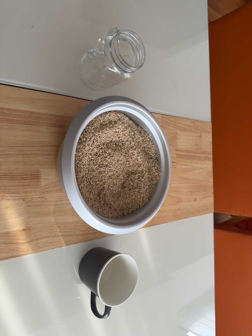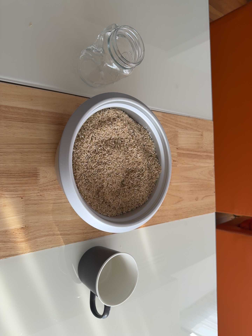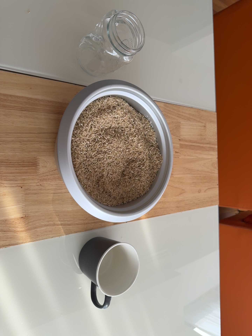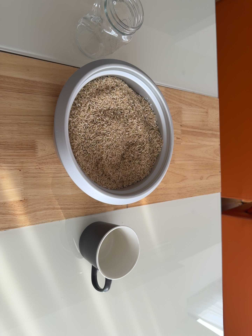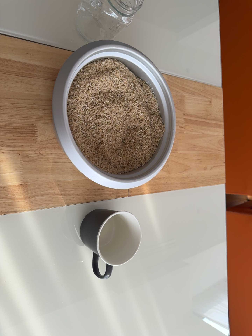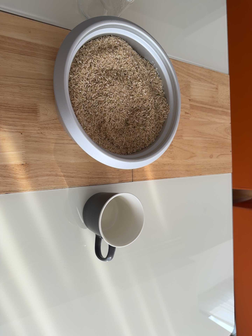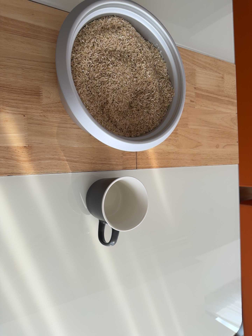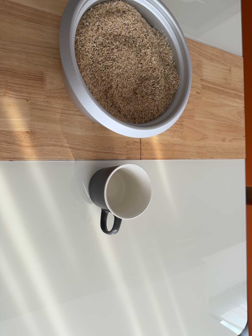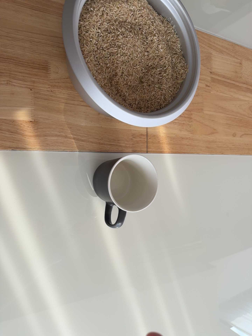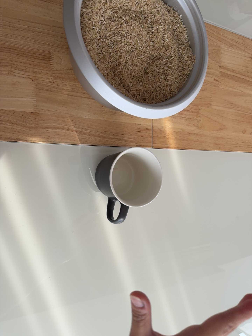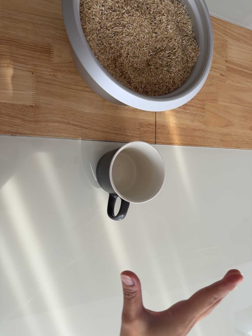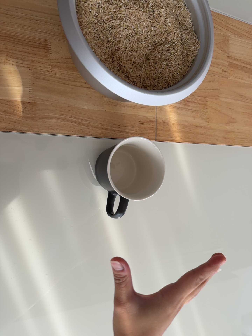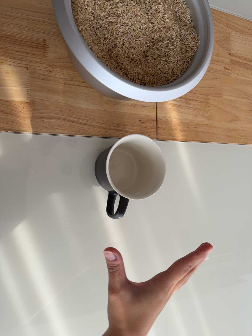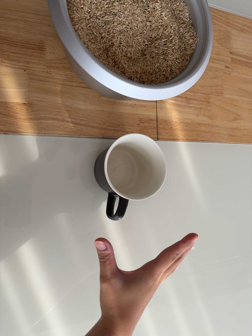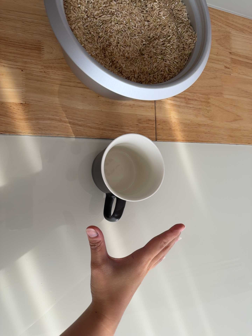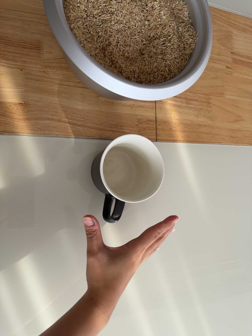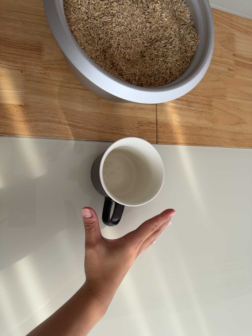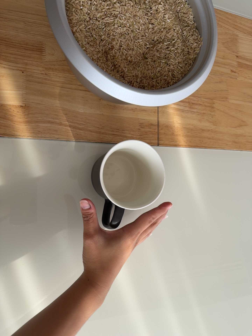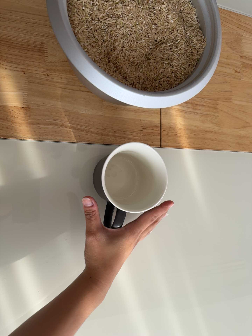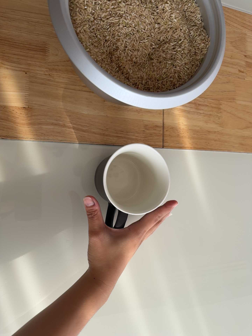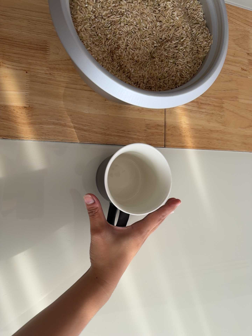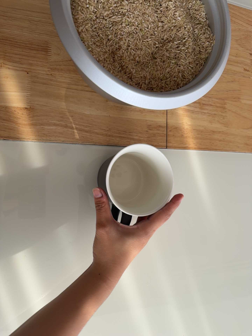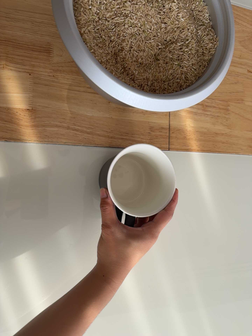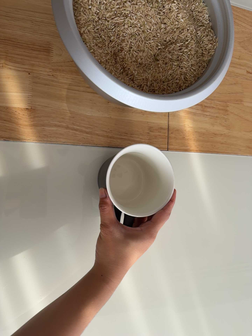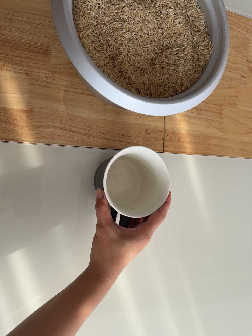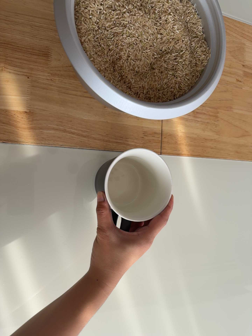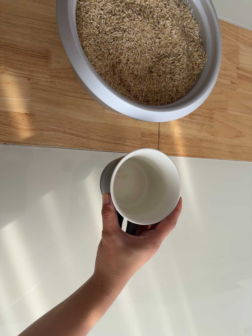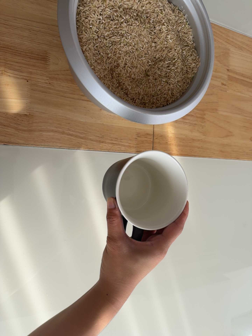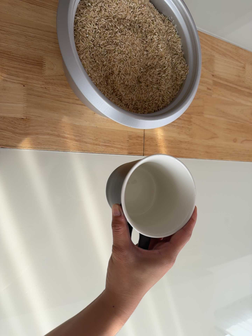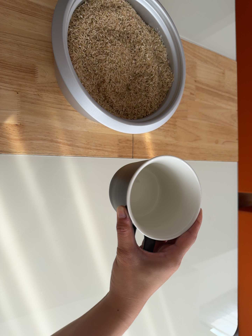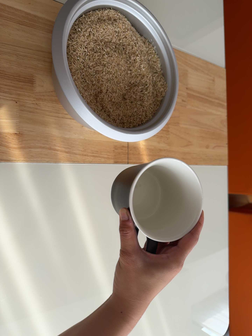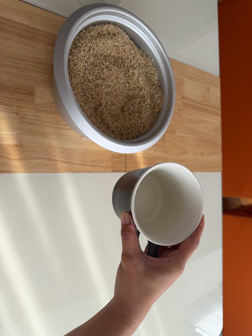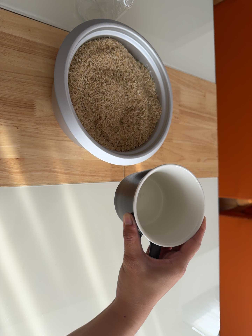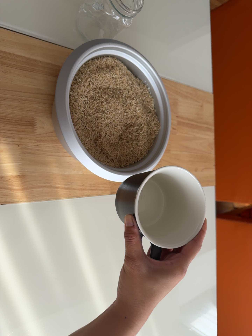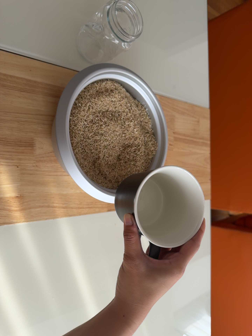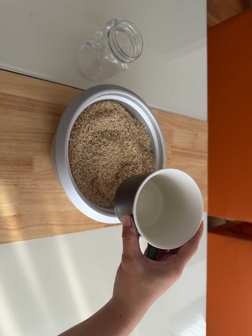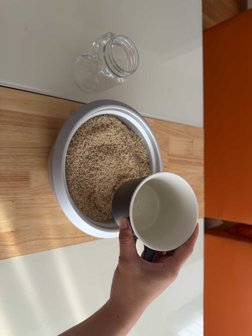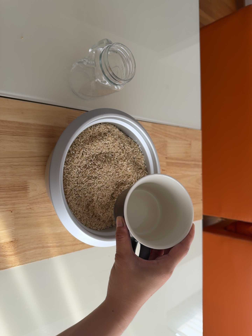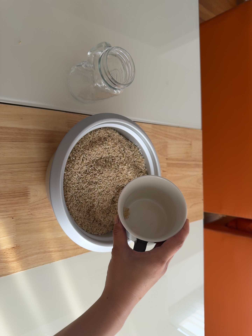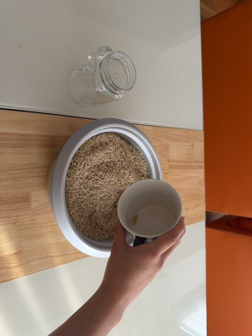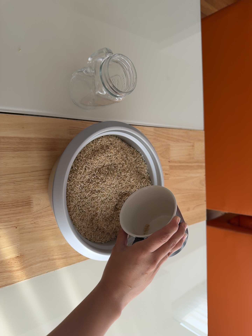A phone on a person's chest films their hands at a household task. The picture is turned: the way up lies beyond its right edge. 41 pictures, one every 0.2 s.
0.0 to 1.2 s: The camera travels toward the bottom of its view, about 16 cm, so close, fixed things drift upward.
1.2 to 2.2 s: The camera travels toward the bottom of its view and forward, about 10 cm, so close, fixed things drift upward.
2.2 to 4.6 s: The camera shifts only a little, or ends up much as it began.
4.6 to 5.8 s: The camera swings to its right by about 15 degrees, and the scene slides to the left. It travels backward and to its left, about 10 cm, so what stands in front gets smaller.
5.8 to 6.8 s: The camera travels toward the top of its view and backward, about 14 cm, so close, fixed things drift downward.
6.8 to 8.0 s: The camera travels toward the top of its view, about 14 cm, so close, fixed things drift downward.
The film runs forward here.
